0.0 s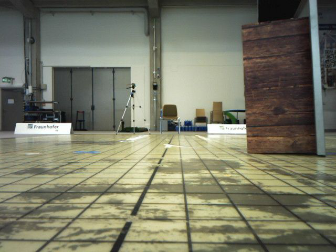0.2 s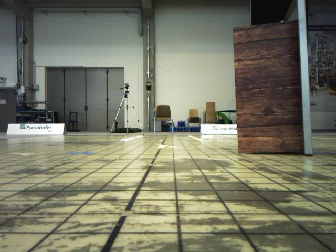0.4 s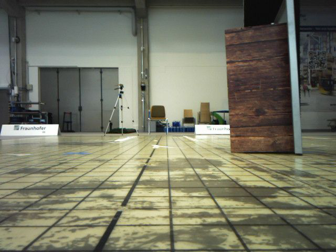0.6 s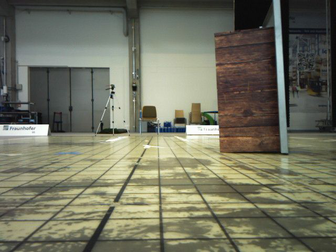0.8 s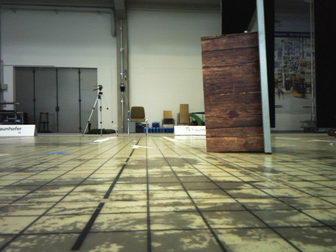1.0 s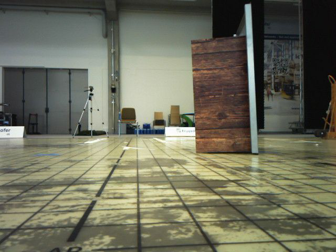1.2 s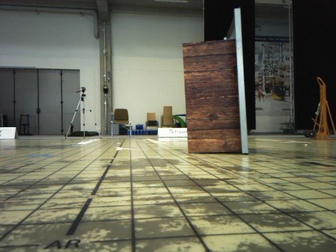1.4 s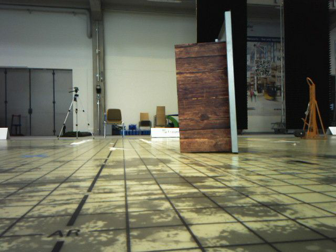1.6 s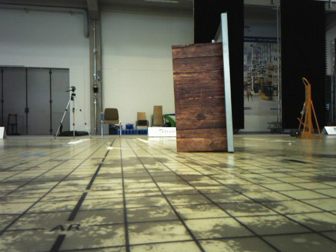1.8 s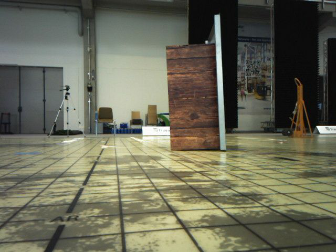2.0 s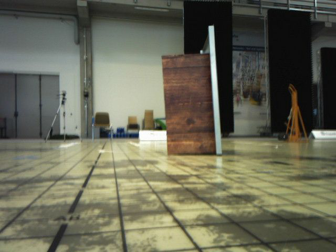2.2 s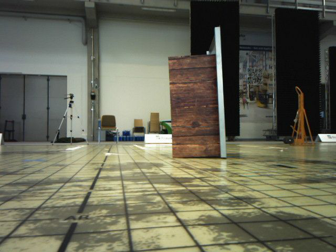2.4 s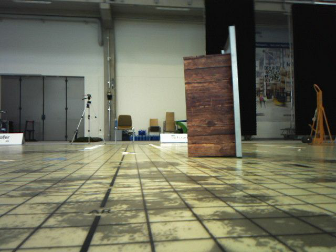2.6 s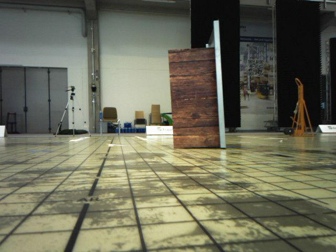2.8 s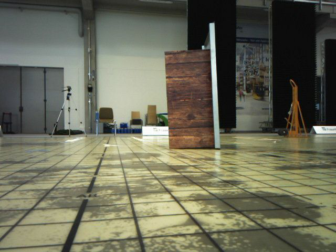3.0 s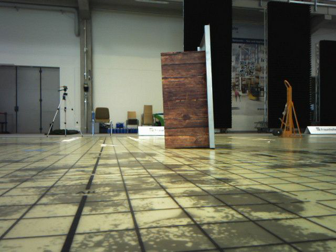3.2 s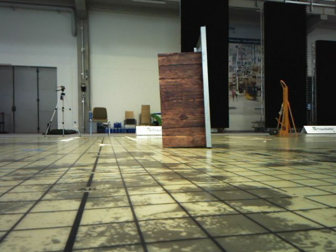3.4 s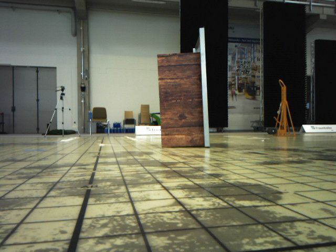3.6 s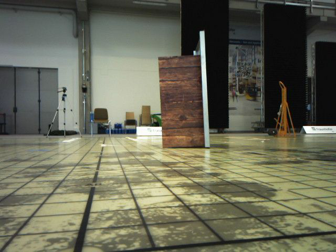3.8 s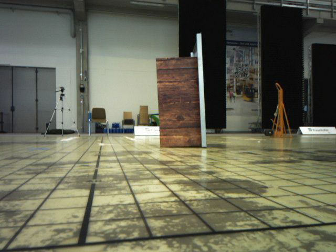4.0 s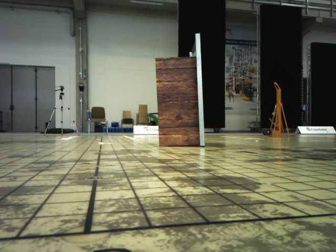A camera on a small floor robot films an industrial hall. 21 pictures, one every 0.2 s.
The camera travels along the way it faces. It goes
backward.
0.0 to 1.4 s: The camera pans to its right, which is clockwise from overhead, by about 10 degrees. It travels backward, about 0.3 m, so what stands in front gets smaller.
1.4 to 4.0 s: The camera travels backward, about 0.5 m, so what stands in front gets smaller.
The film runs backward here.
